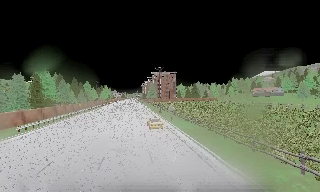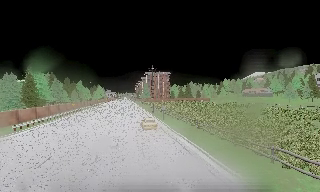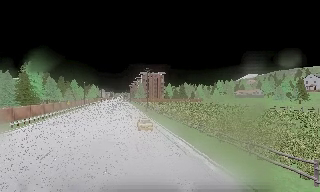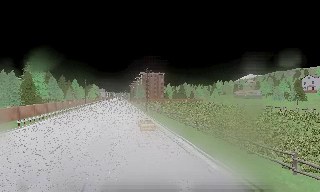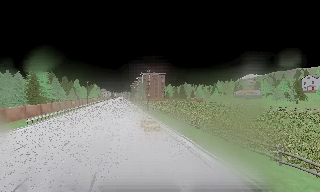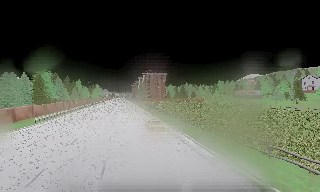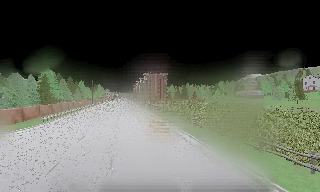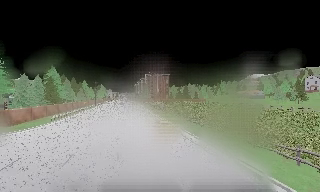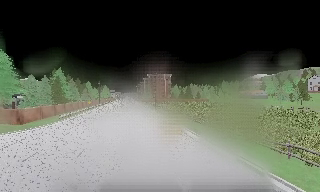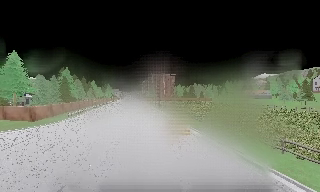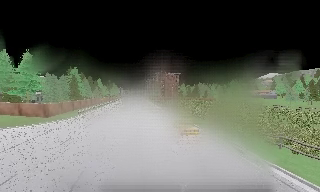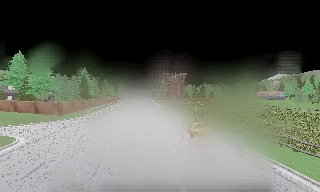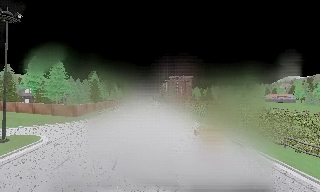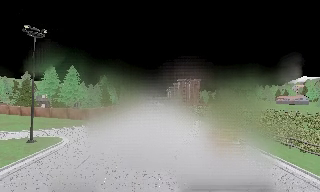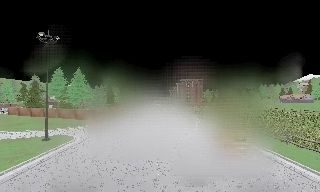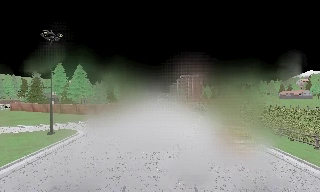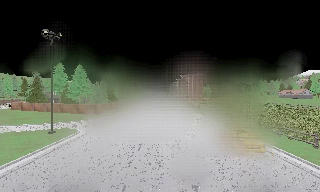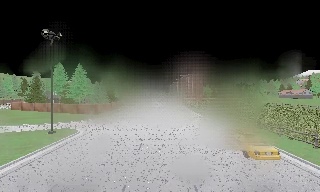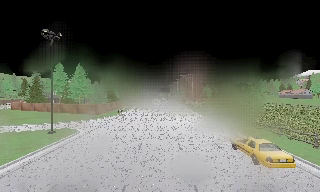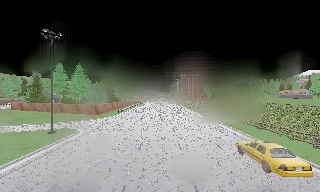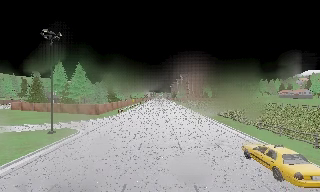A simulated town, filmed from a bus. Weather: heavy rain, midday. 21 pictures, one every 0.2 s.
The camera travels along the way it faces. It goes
backward.
0.0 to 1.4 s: The camera travels backward, about 8 m, so what stands in front gets smaller.
1.4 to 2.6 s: The camera swings to its left by about 10 degrees, and the scene slides to the right. It travels backward, about 7 m, so what stands in front gets smaller.
2.6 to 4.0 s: The camera travels backward, about 2 m, so what stands in front gets smaller. It loses speed.
The film runs backward here.
